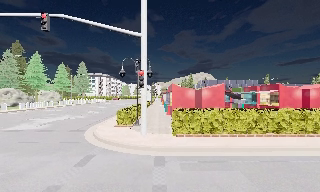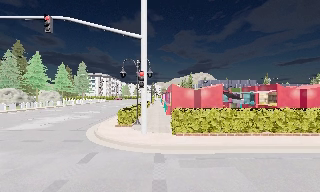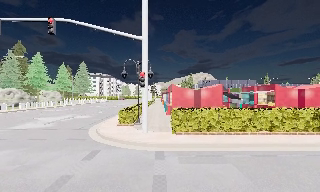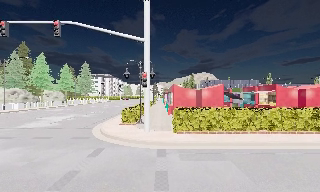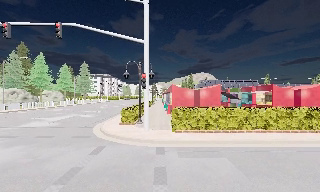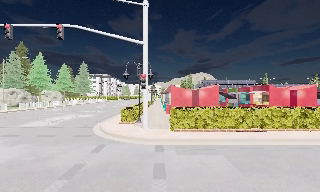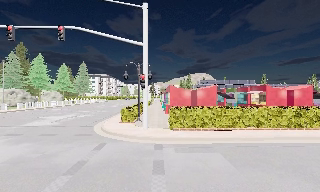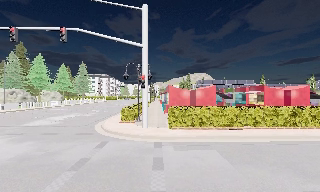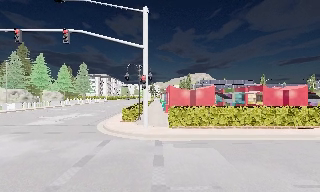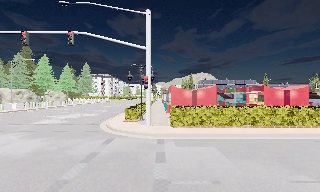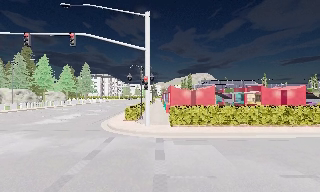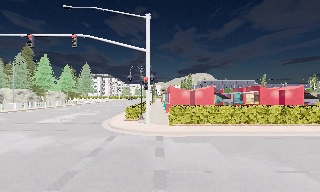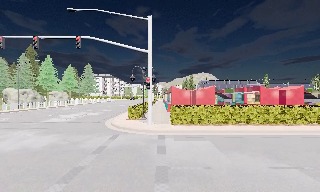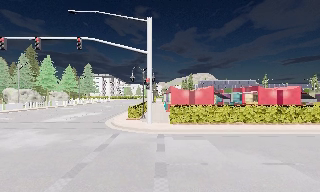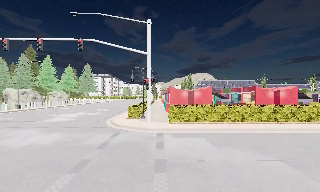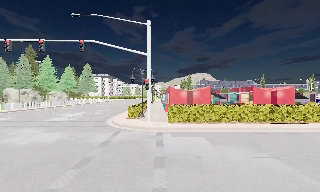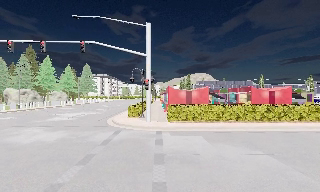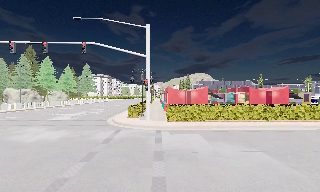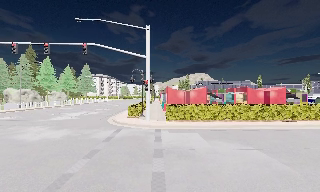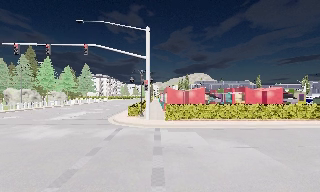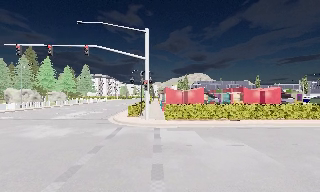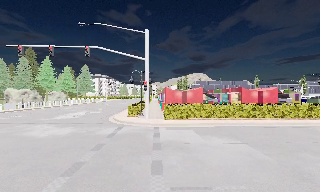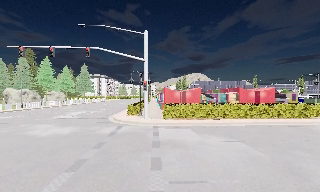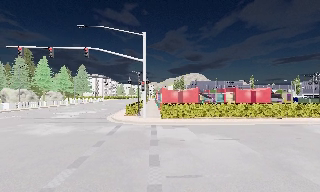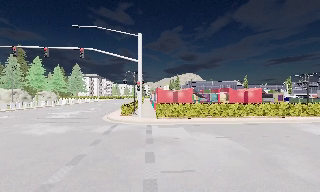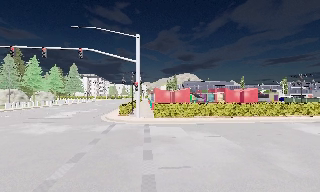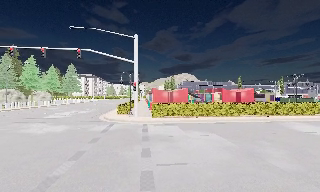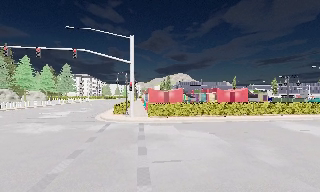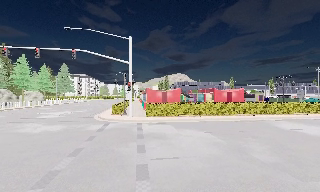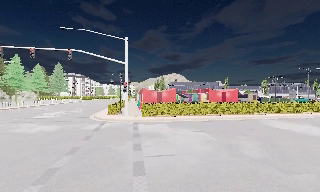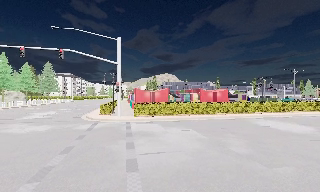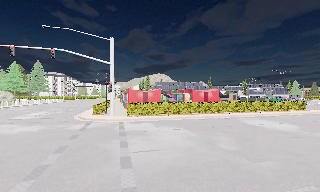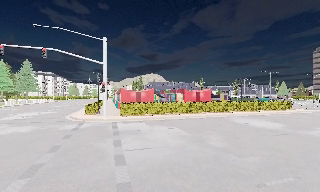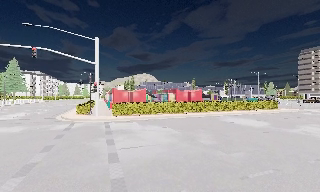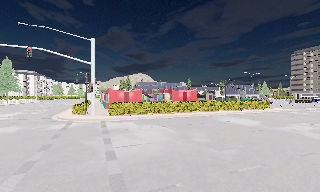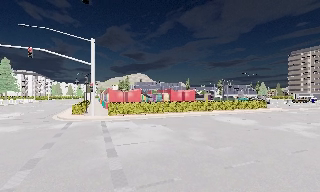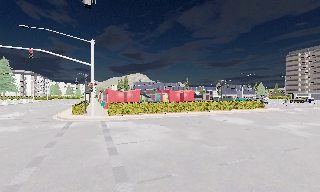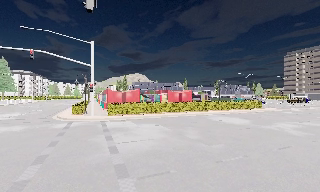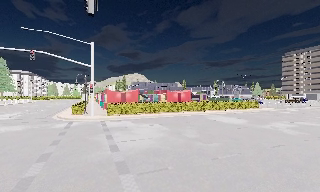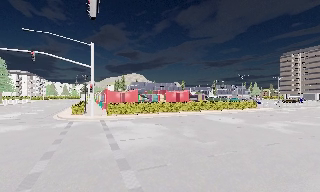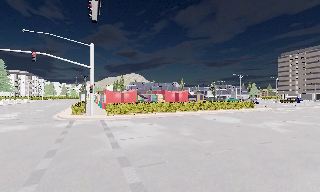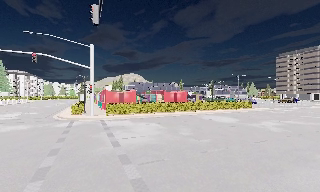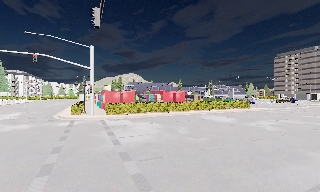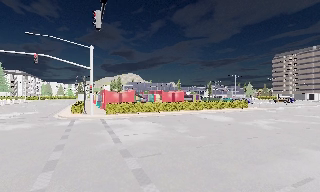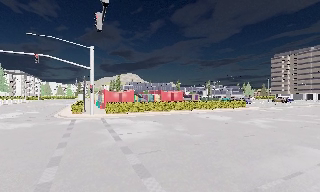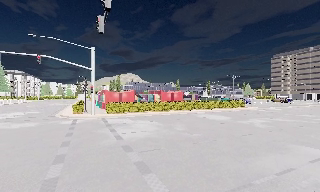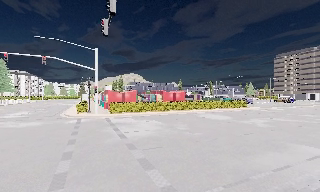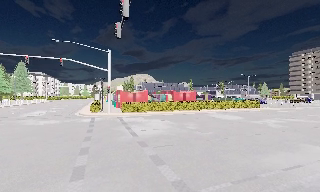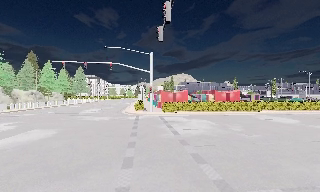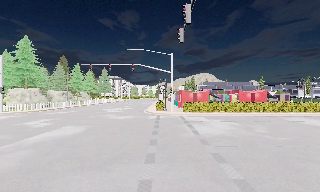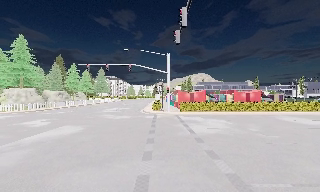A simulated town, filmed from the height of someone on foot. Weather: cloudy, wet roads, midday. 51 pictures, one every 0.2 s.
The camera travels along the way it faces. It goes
backward.
0.0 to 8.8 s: The camera swings to its right by about 25 degrees, and the scene slides to the left. It travels backward, about 11 m, so what stands in front gets smaller.
8.8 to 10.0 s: The scene slides to the right, as the camera pans about 25 degrees to its left. It travels backward, about 1.5 m, so what stands in front gets smaller.
The film runs backward here.
